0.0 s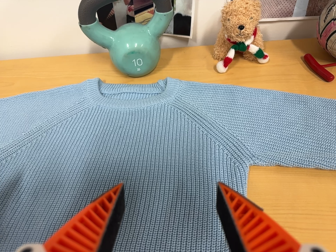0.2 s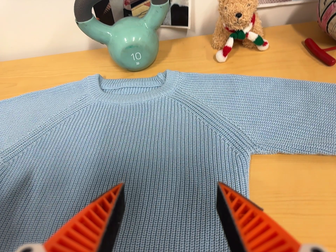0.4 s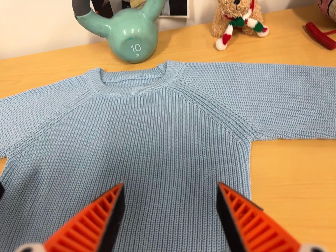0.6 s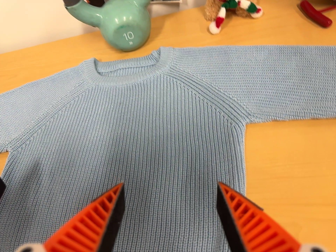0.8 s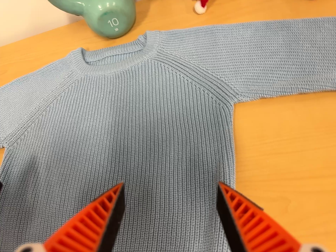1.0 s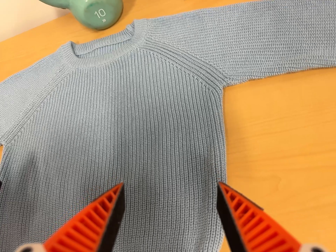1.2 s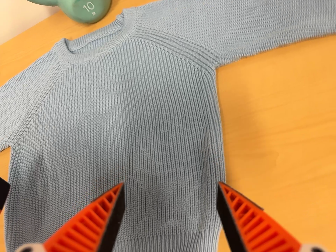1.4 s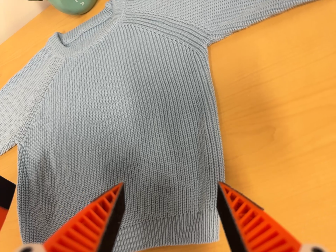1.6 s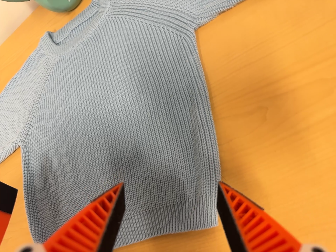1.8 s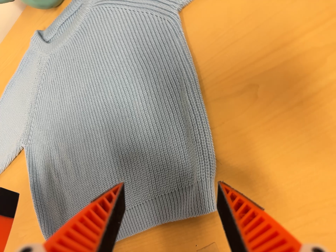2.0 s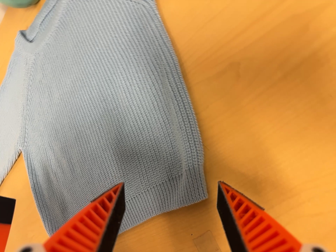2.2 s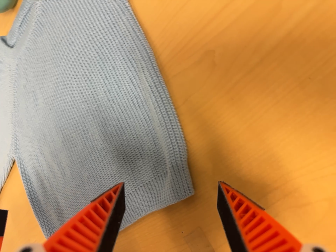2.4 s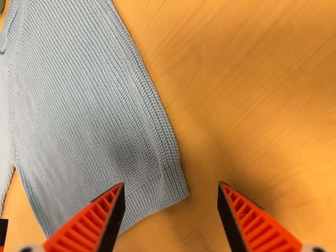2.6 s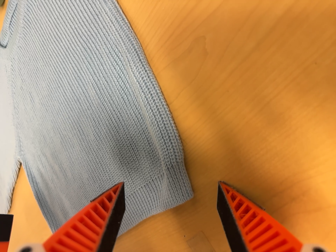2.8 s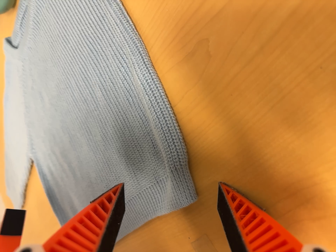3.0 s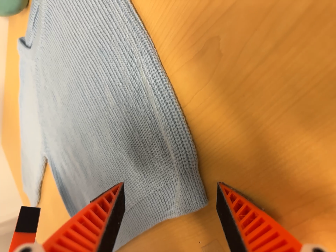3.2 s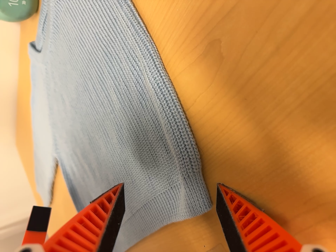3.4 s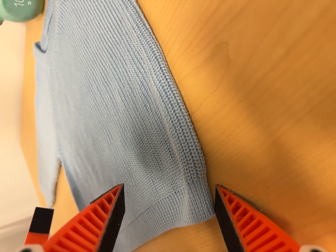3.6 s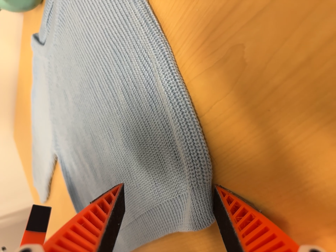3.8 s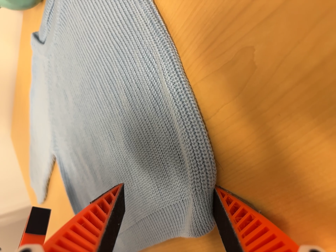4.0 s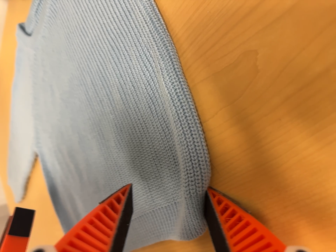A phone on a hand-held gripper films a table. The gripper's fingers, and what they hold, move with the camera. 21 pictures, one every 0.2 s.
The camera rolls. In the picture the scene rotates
counterclockwise.
The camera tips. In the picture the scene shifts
upward.
0.0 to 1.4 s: The camera travels to its right, about 10 cm. Its aim tips toward the bottom of its view by about 20 degrees, and the scene shifts upward. It rolls about its line of sight by about 25 degrees, and the scene rotates counterclockwise.
1.4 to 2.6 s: The camera pans to its left by about 10 degrees. It travels to its right and forward, about 14 cm. Its aim tips toward the bottom of its view by about 15 degrees, and the scene shifts upward. It rolls about its line of sight by about 25 degrees, and the scene rotates counterclockwise.
2.6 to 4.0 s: The camera shifts only a little, or ends up much as it began.
The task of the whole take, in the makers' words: fold up.
The film runs forward here.
